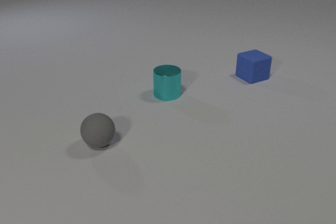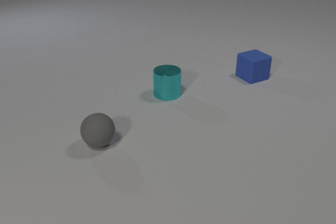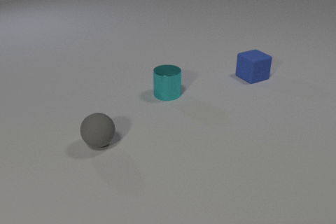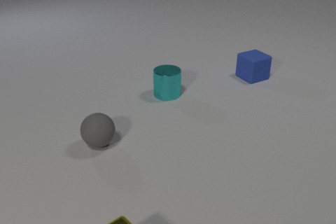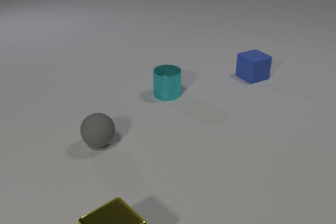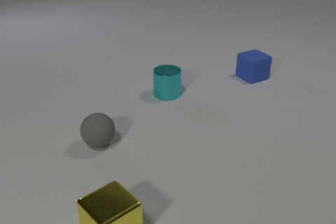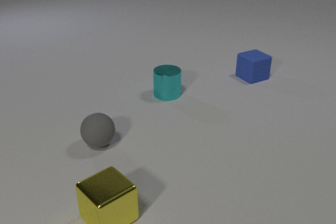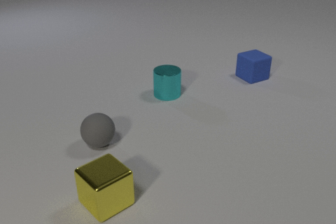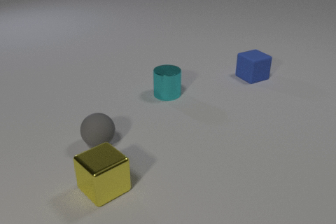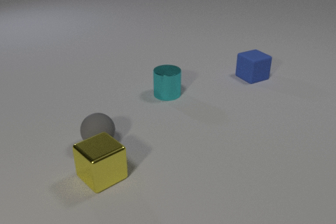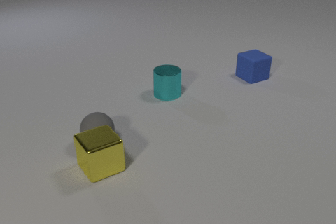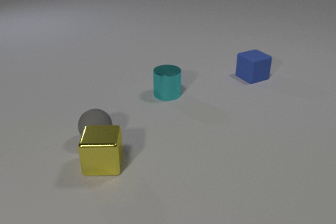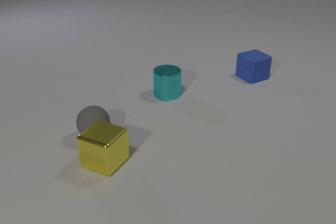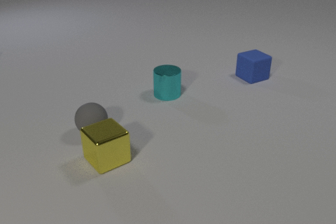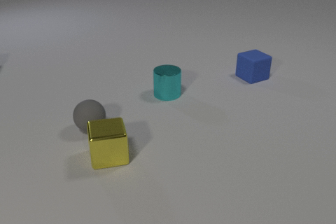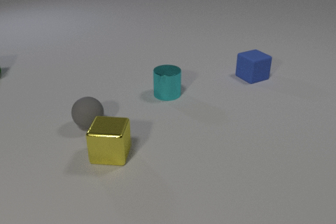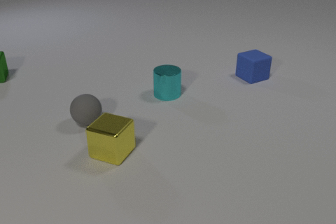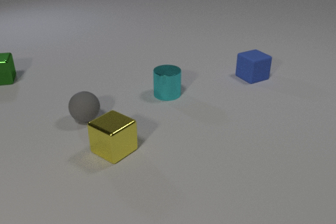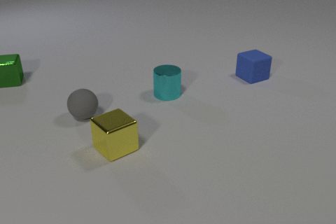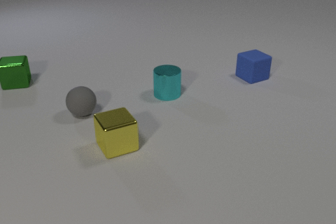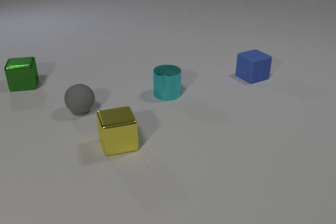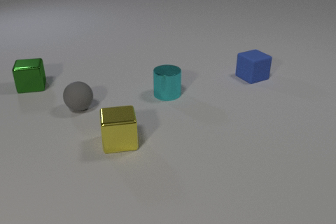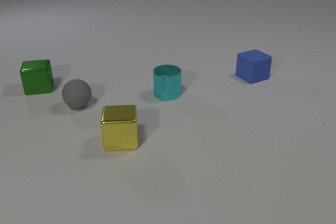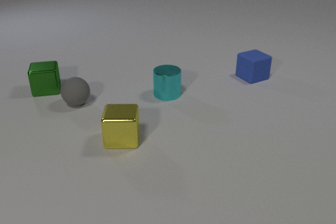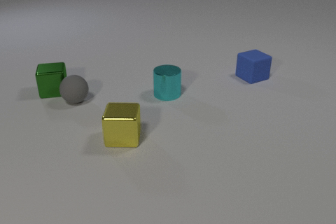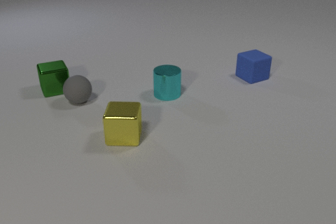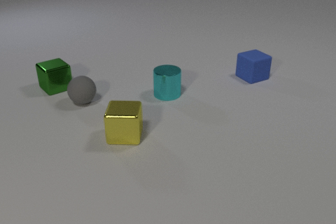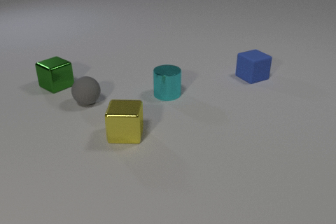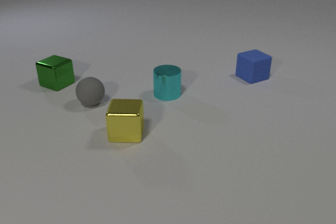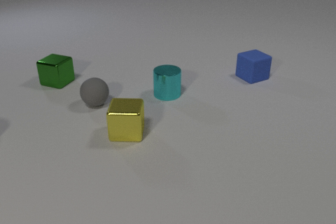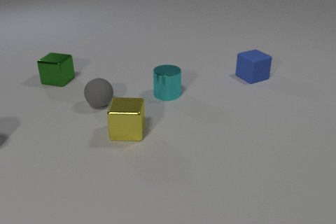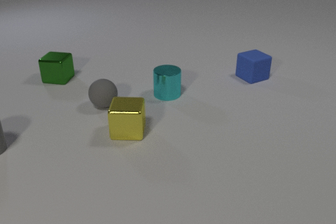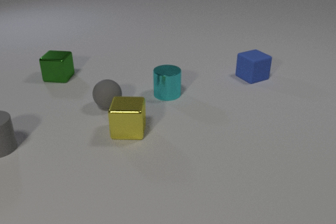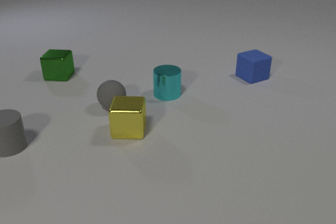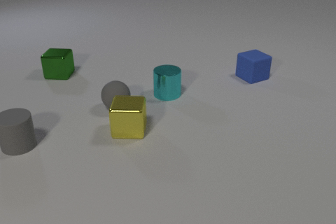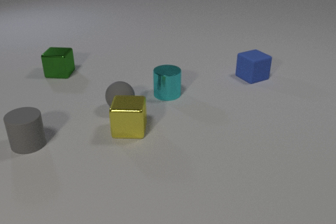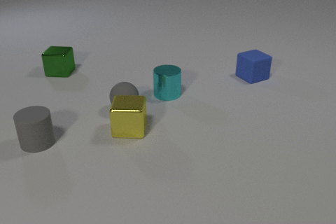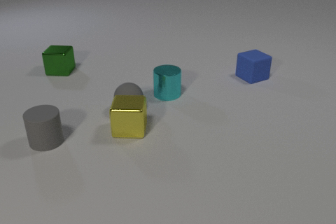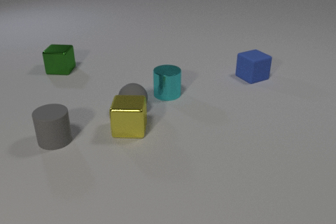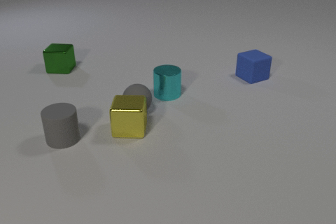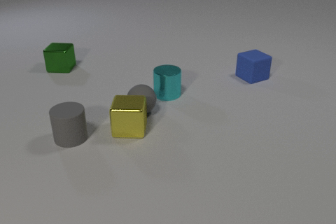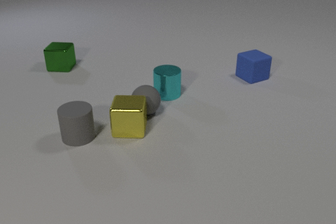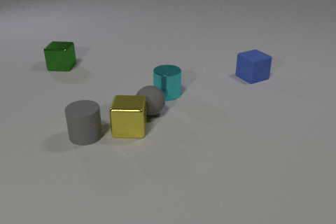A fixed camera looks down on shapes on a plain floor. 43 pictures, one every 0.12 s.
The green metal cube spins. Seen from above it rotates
counterclockwise.
The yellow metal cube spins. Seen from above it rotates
clockwise.
0.00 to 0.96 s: The yellow metal cube comes in at the bottom edge, slides away from the camera.
0.96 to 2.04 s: The yellow metal cube slides away from the camera, spins so that its near face slides to the left, clockwise seen from above. The gray rubber sphere rolls away from the camera. The green metal cube comes in at the left edge, slides toward the camera and to the right. The yellow metal cube and the gray rubber sphere collide.
2.04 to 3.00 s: The yellow metal cube slides away from the camera and to the right, spins clockwise seen from above by about 60 degrees, its near face sliding to the left. The gray rubber sphere rolls away from the camera. The green metal cube slides to the right and toward the camera. The gray rubber sphere and the green metal cube collide.
3.00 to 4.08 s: The yellow metal cube slides away from the camera. The gray rubber sphere rolls to the right and toward the camera. The green metal cube slides away from the camera, spins so that its near face slides to the right, counterclockwise seen from above. The gray rubber cylinder comes in at the left edge, slides to the right.
4.08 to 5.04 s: The gray rubber sphere rolls to the right and toward the camera. The green metal cube slides away from the camera. The gray rubber cylinder slides to the right.
What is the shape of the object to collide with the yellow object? sphere.
Are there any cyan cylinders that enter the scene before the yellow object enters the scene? no.
What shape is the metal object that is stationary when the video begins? cylinder.
